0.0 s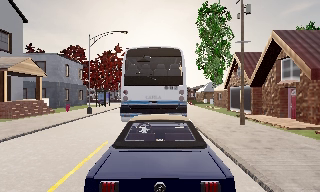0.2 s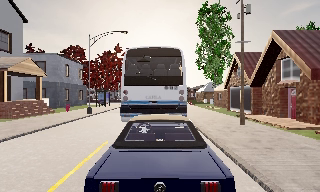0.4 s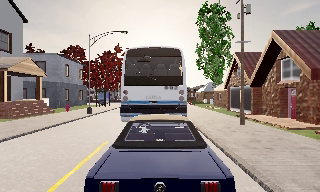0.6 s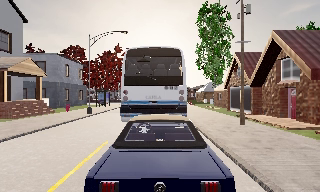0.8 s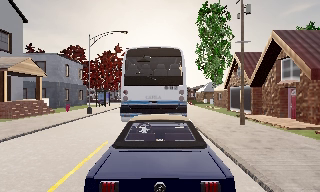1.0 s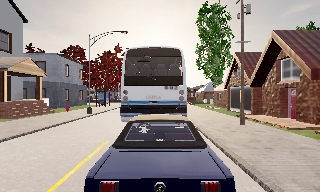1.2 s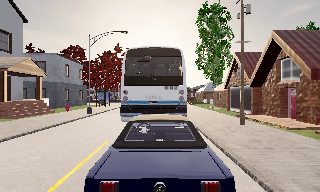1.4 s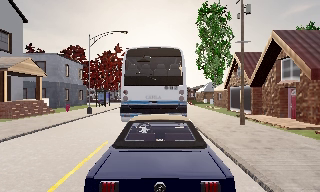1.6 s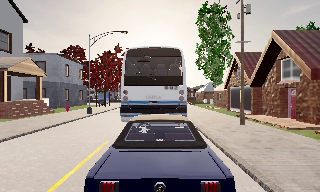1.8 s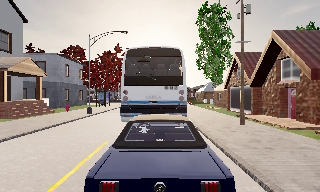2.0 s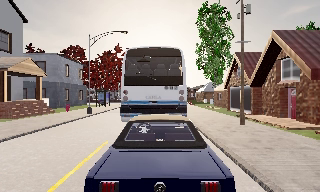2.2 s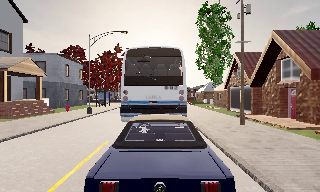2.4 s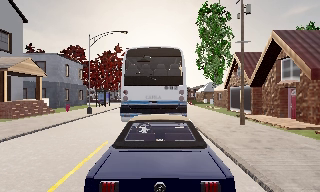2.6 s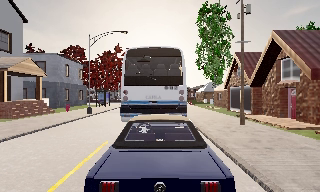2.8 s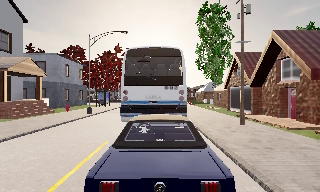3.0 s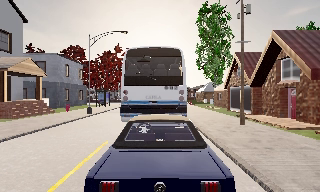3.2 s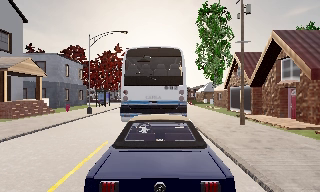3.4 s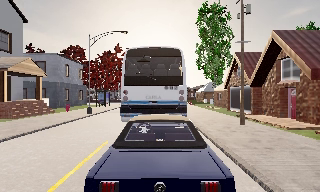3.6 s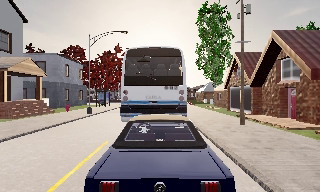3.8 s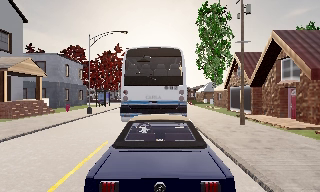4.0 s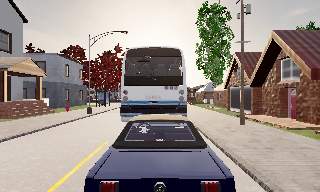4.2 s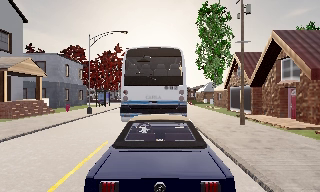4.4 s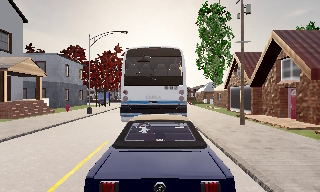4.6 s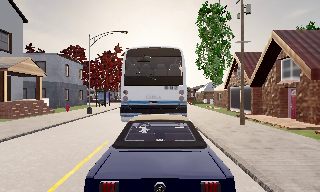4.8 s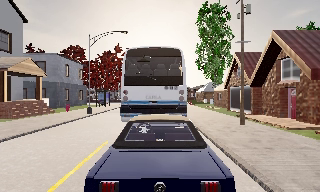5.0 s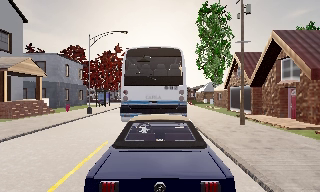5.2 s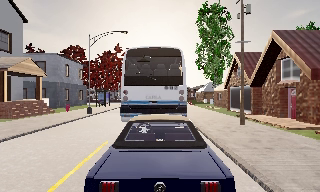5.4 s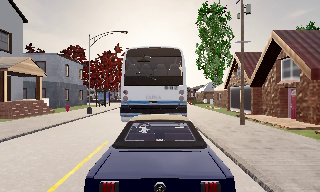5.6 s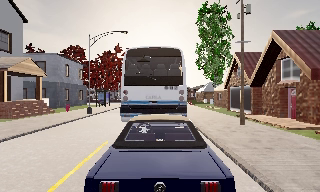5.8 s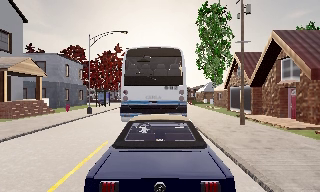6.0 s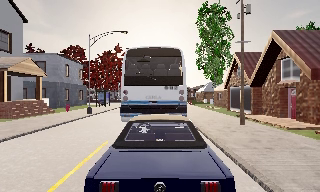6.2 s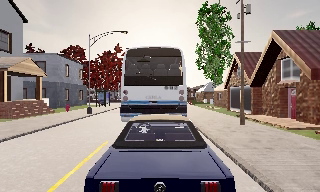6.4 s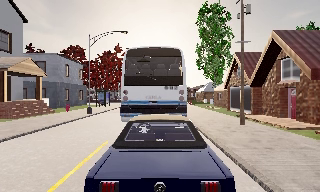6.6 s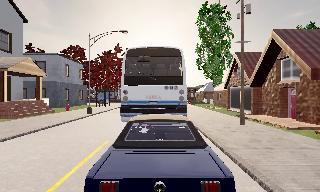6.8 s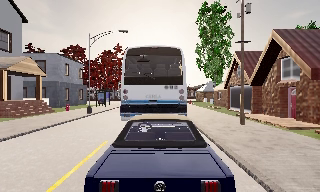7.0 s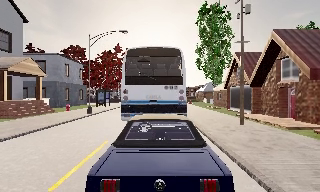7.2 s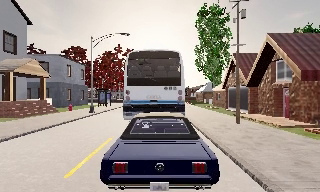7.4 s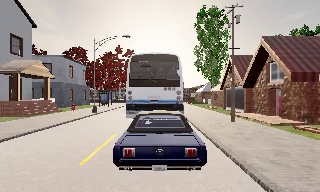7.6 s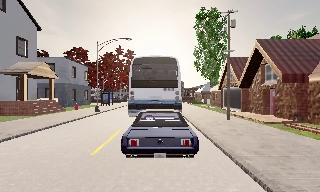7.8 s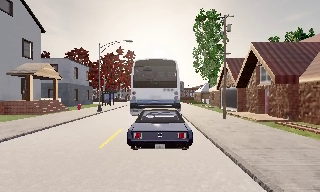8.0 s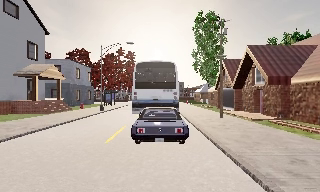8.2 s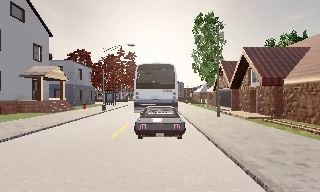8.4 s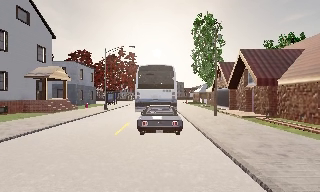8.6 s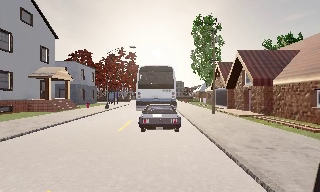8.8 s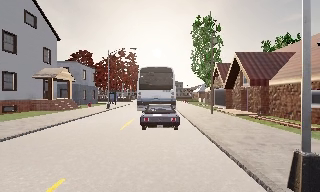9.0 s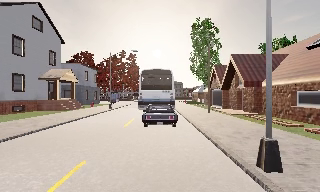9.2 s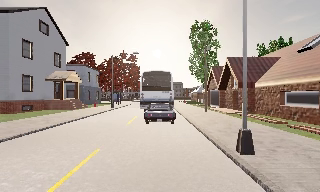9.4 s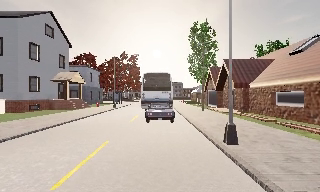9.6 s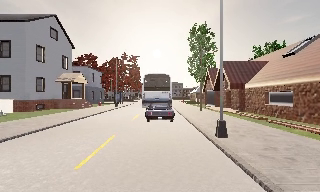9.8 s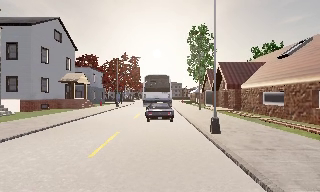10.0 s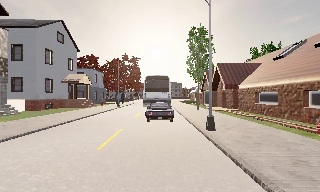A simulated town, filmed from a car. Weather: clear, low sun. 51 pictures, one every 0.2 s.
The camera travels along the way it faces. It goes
backward.
0.0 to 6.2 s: The camera keeps its place and its aim.
6.2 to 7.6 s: The camera travels backward, about 2 m, so what stands in front gets smaller. It gains speed.
7.6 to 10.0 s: The camera travels backward, about 9 m, so what stands in front gets smaller.
The film runs backward here.
